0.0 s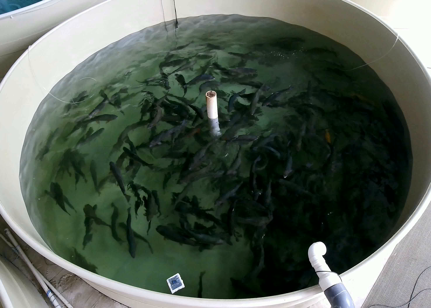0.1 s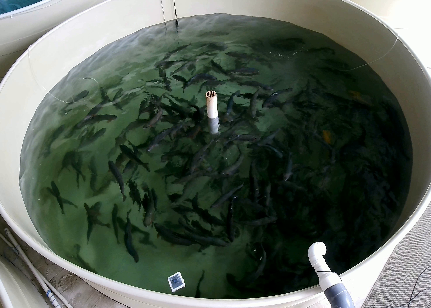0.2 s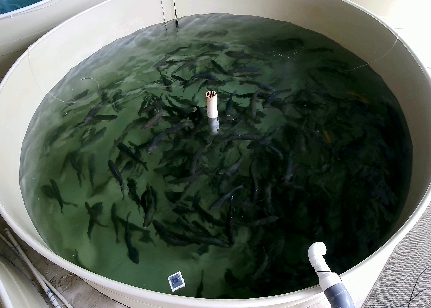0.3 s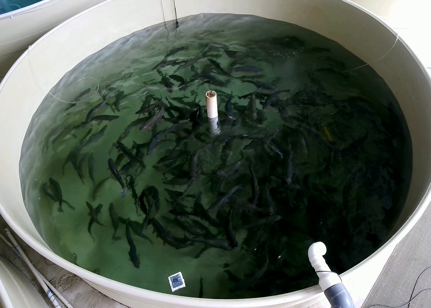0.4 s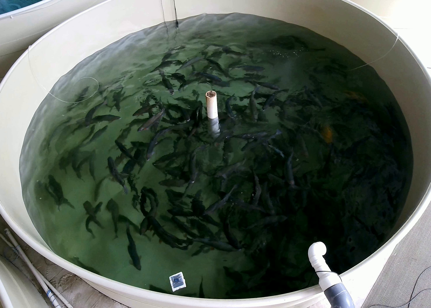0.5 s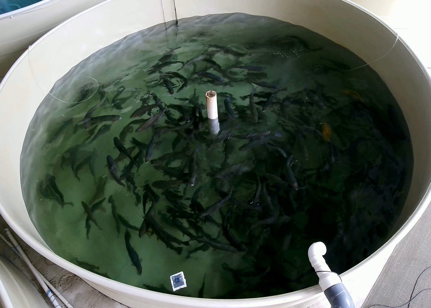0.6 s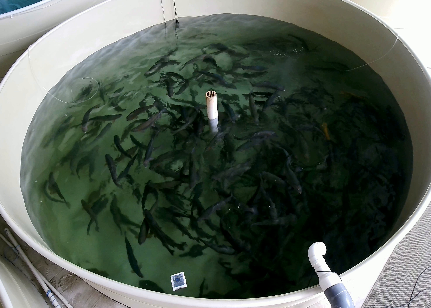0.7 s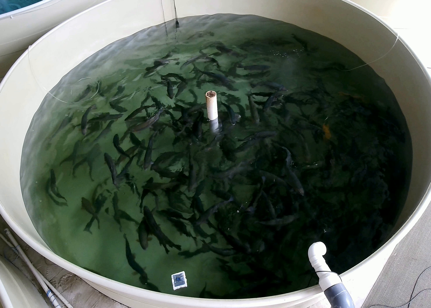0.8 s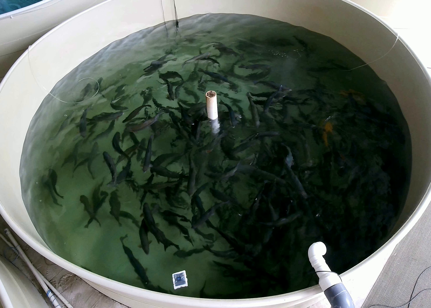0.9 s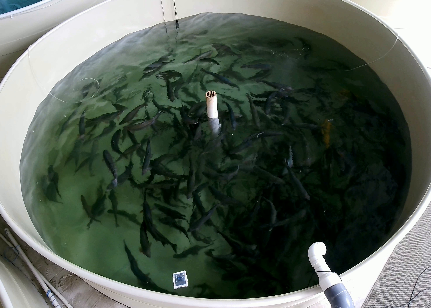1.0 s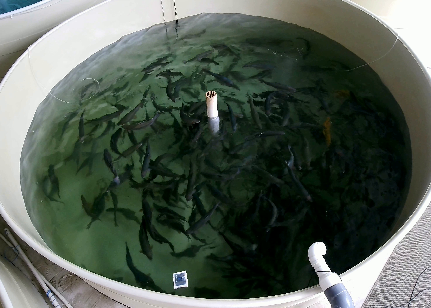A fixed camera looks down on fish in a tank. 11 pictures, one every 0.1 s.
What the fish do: Foraging.
